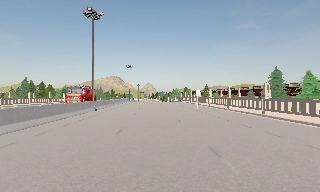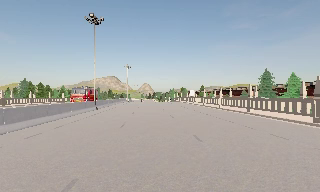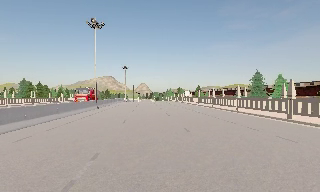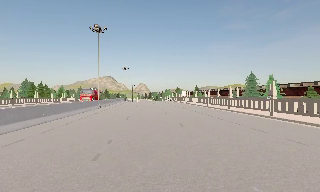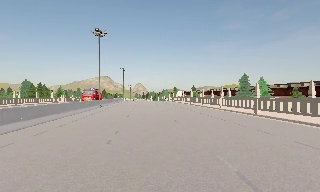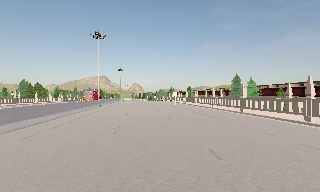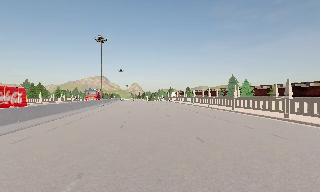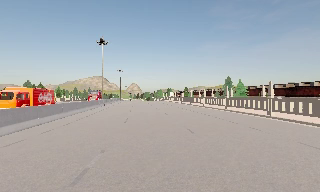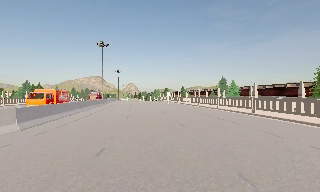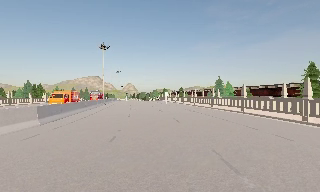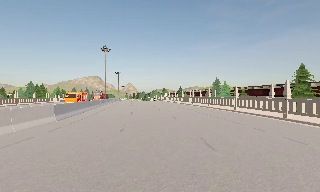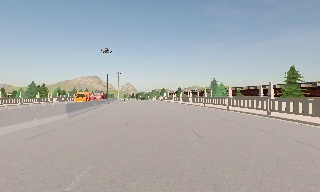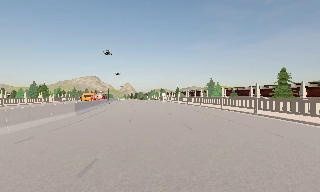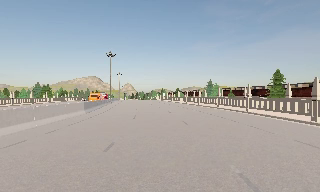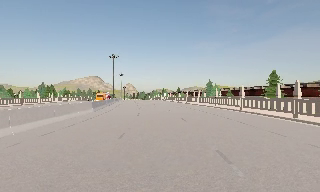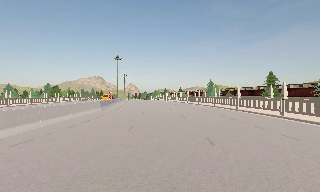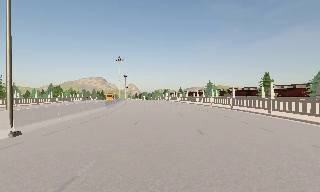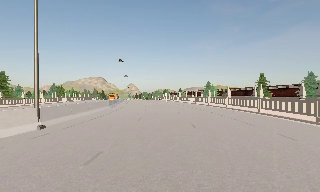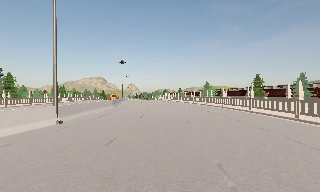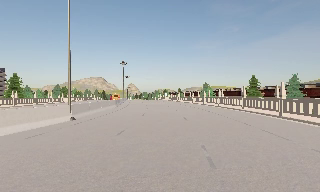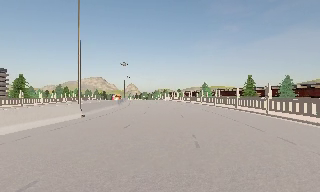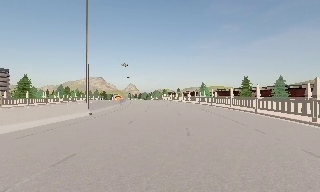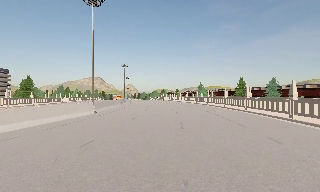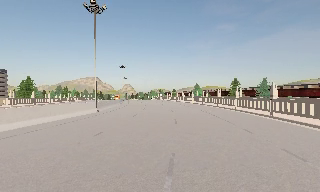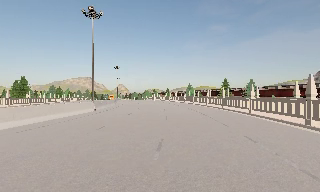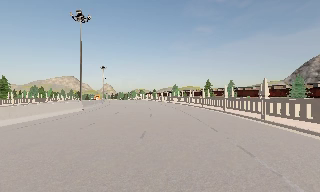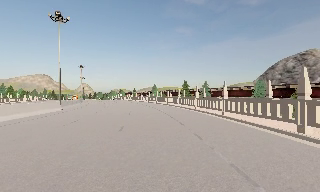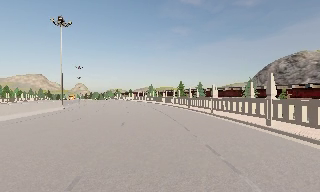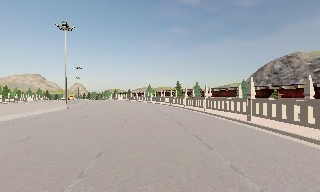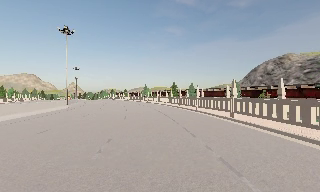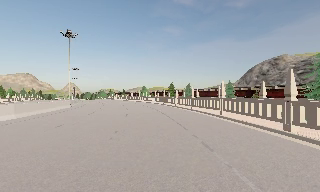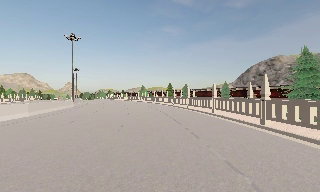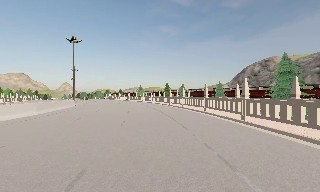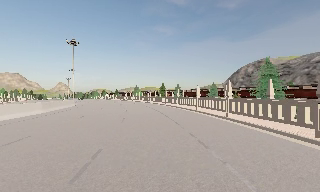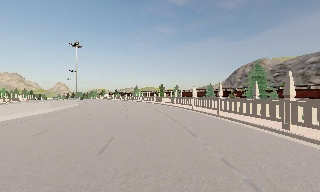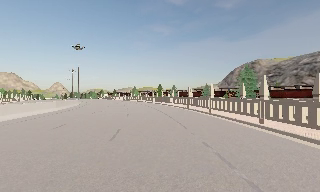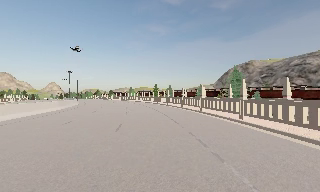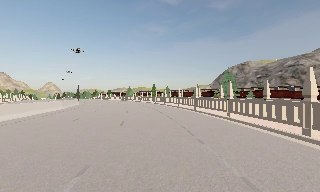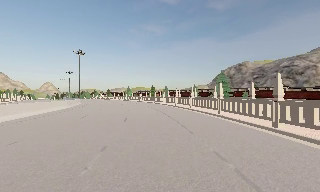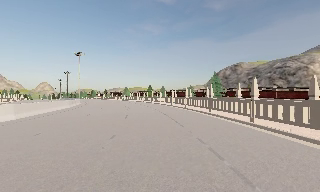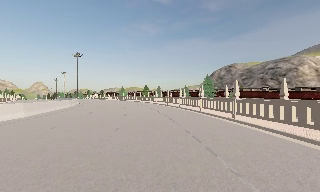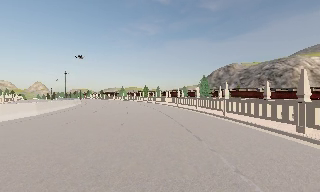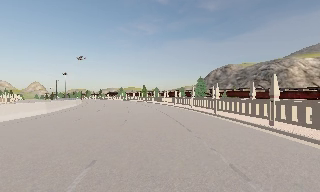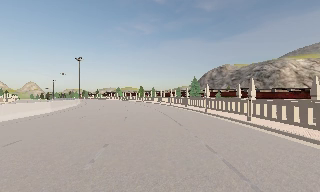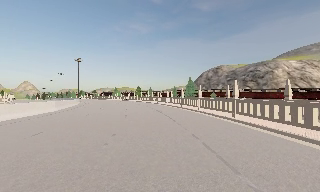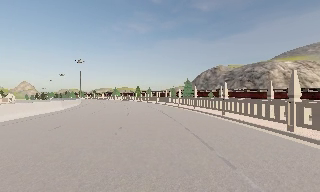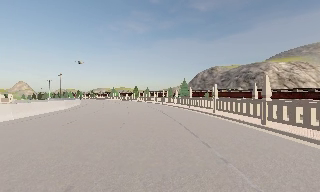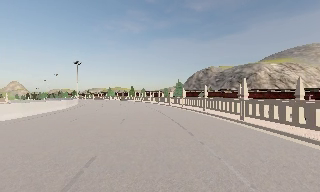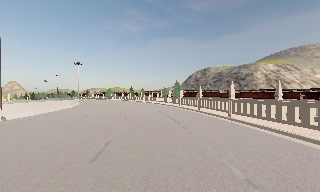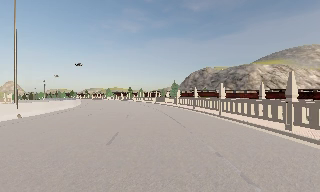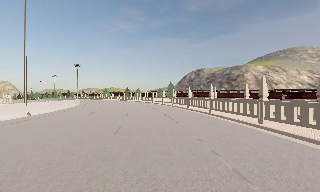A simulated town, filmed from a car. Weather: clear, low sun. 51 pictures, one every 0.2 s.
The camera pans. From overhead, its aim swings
clockwise.
The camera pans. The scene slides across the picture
to the left.
0.0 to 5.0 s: The camera swings to its right by about 15 degrees, and the scene slides to the left. It travels backward, about 40 m, so what stands in front gets smaller.
5.0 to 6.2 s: The camera pans to its right, which is clockwise from overhead, by about 10 degrees. It travels backward, about 9 m, so what stands in front gets smaller.
6.2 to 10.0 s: The camera swings to its right by about 15 degrees, and the scene slides to the left. It travels backward, about 30 m, so what stands in front gets smaller.
The film runs backward here.
